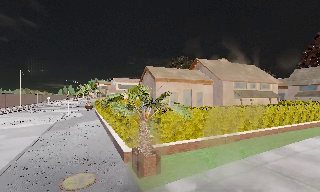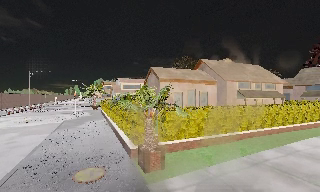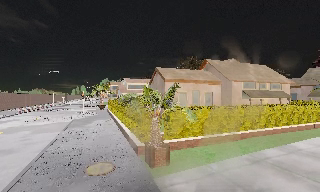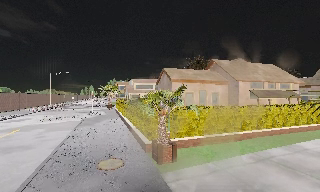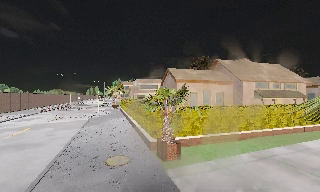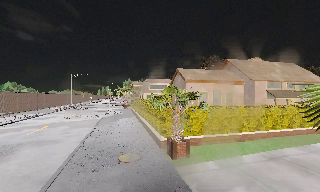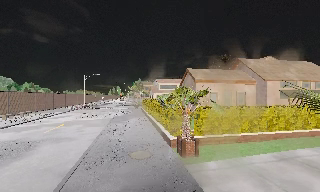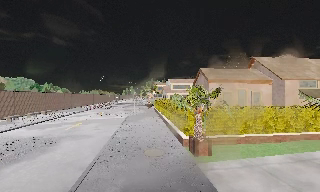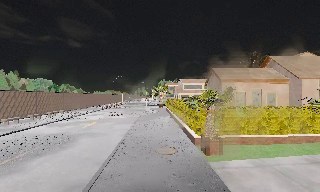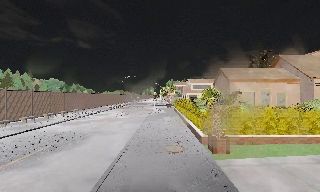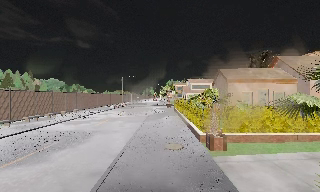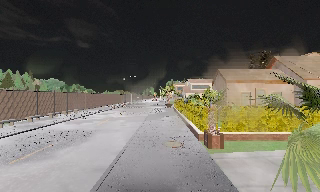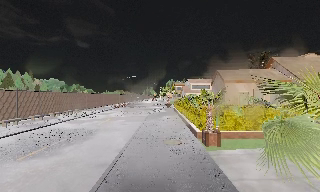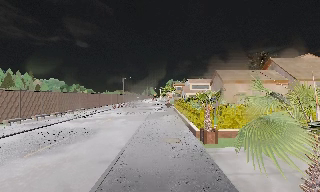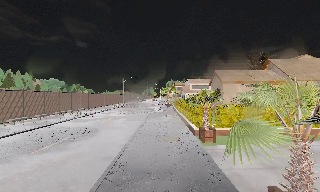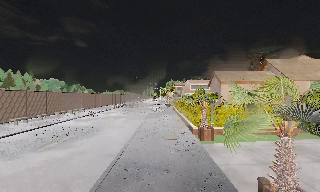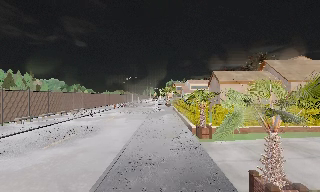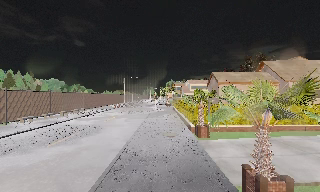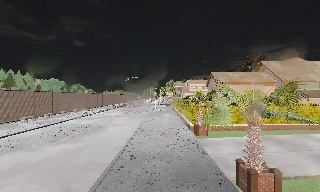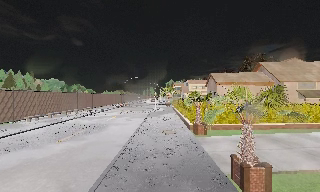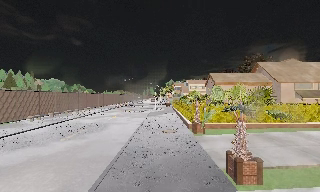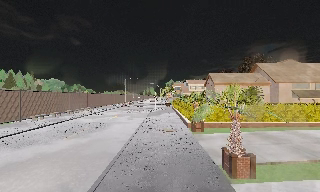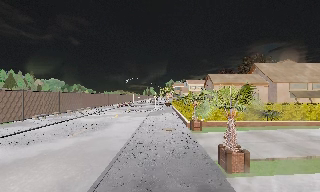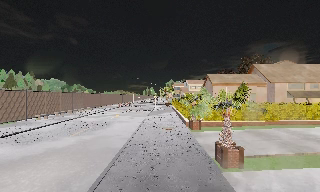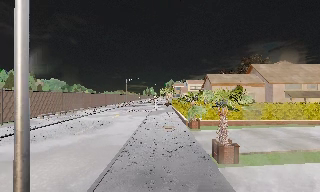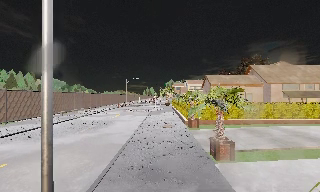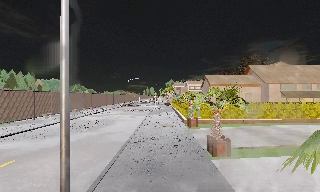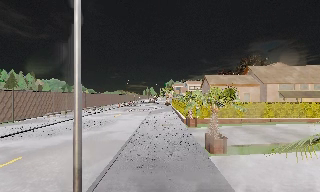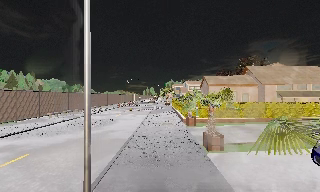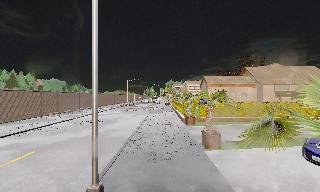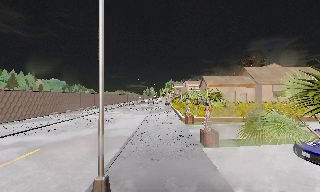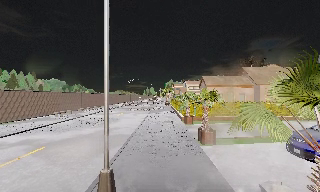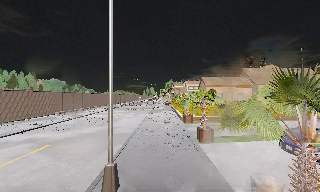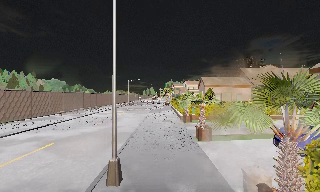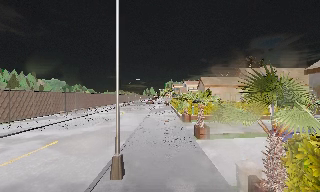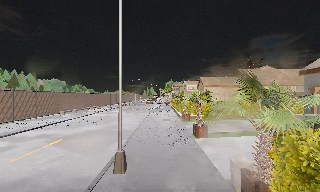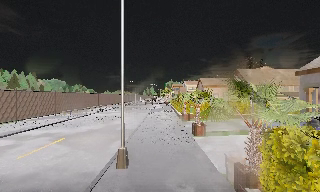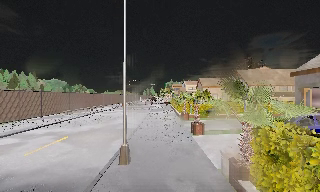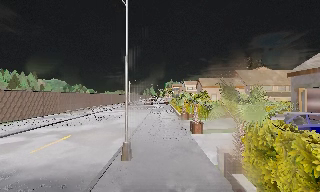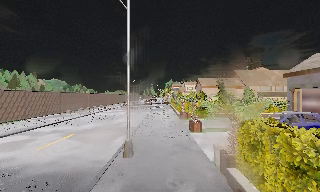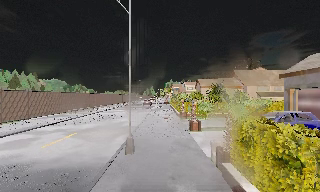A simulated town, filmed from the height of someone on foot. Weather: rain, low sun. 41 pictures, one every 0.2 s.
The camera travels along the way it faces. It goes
backward.
0.0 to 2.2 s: The scene slides to the right, as the camera pans about 25 degrees to its left. It travels backward, about 3 m, so what stands in front gets smaller.
2.2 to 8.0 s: The camera travels backward, about 10 m, so what stands in front gets smaller.
The film runs backward here.
